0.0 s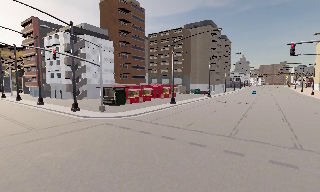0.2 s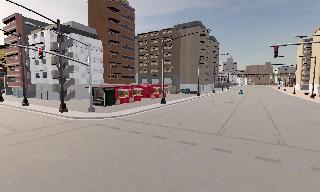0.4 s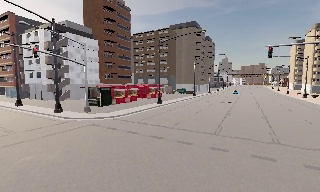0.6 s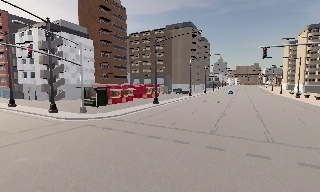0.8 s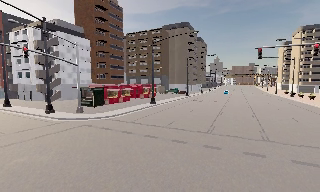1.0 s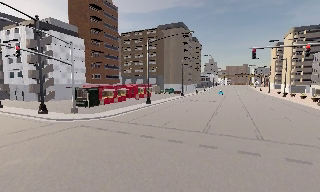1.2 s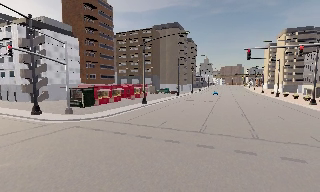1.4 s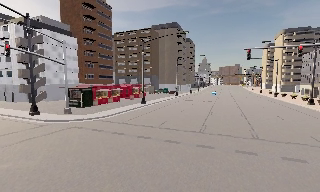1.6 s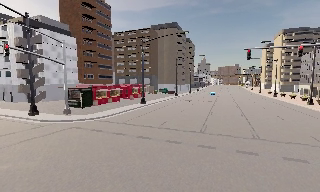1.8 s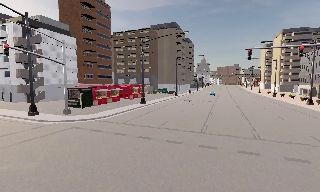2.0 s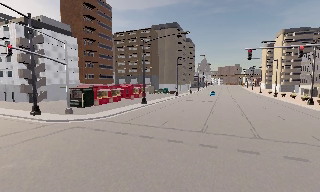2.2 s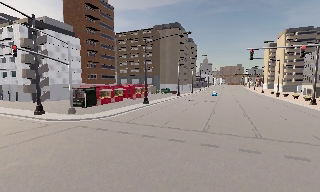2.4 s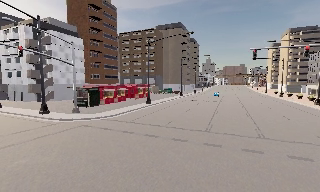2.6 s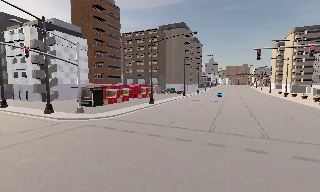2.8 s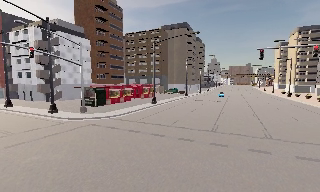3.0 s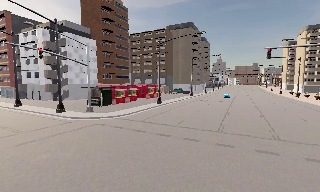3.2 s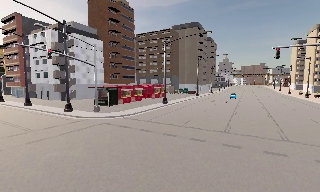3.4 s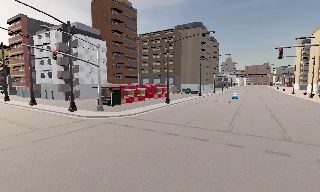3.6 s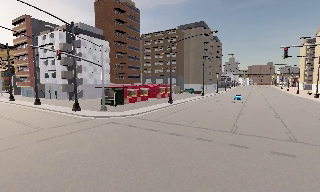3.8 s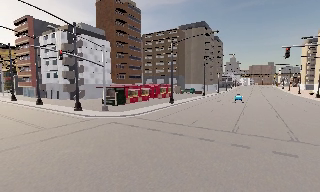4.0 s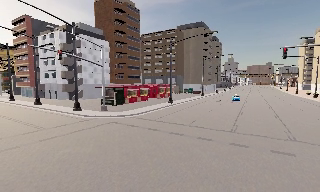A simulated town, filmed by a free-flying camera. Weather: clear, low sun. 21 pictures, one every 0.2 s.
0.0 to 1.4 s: The scene slides to the left, as the camera pans about 10 degrees to its right.
1.4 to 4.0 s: The camera travels backward and to its left, about 1 m, so what stands in front gets smaller.
The film runs forward here.
